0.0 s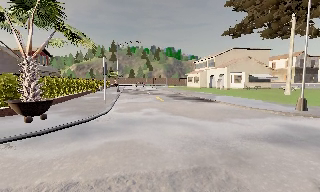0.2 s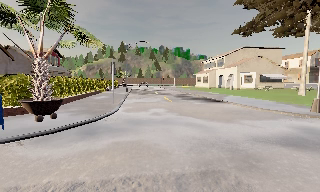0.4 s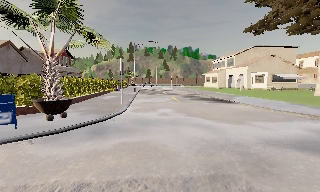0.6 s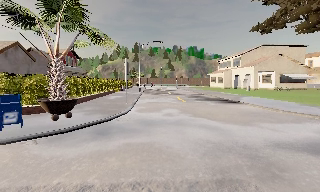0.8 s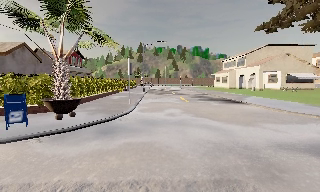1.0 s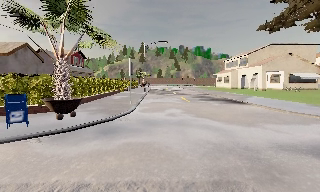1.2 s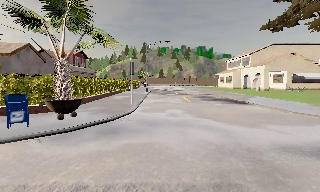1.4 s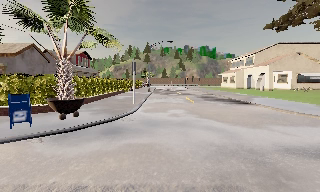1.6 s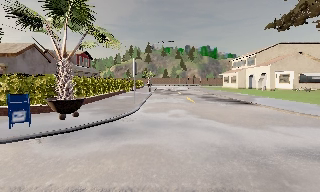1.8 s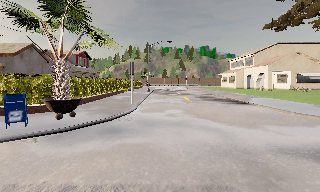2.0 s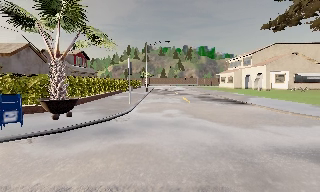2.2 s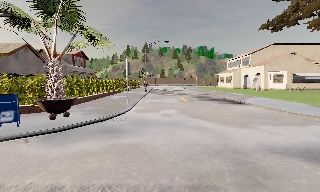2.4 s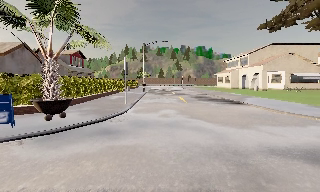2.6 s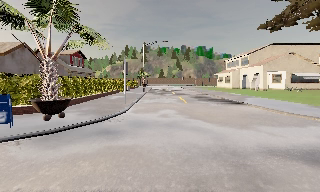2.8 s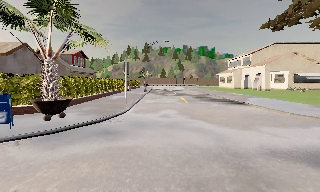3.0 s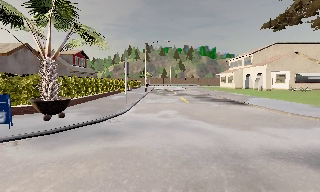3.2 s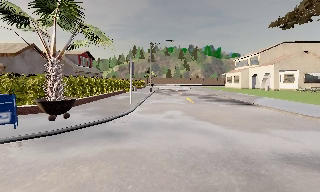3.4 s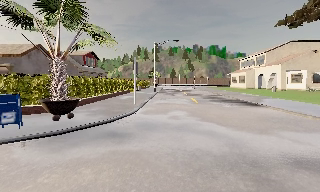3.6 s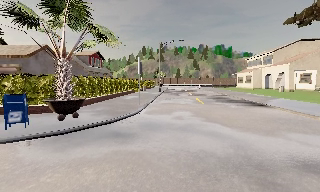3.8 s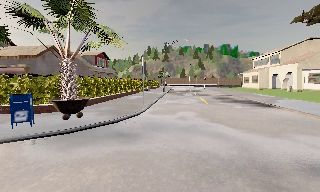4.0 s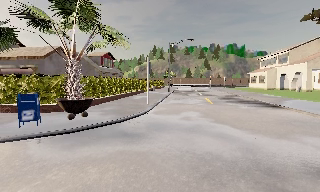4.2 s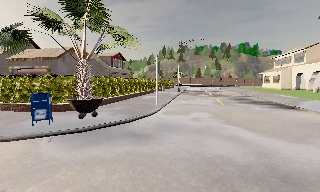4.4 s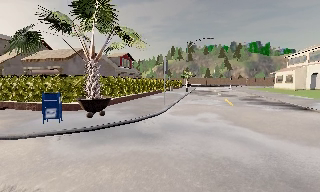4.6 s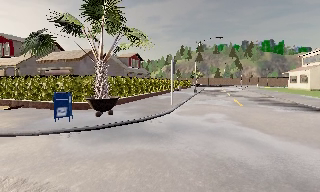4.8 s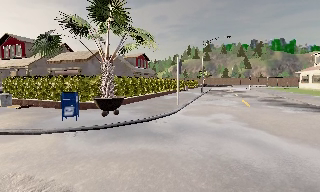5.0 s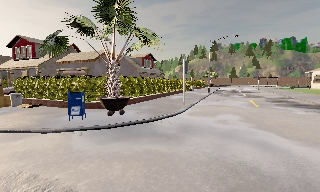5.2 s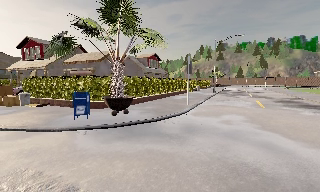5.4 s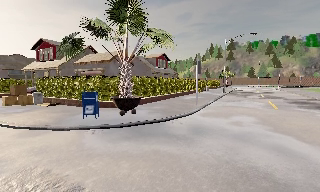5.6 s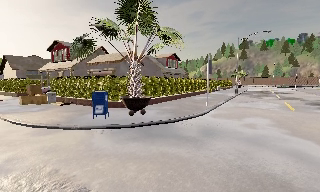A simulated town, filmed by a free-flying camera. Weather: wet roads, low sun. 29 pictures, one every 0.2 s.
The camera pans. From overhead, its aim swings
counterclockwise.
The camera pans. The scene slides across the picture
to the right.
0.0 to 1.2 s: The camera pans to its left, which is counterclockwise from overhead, by about 10 degrees.
1.2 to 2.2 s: The camera shifts only a little, or ends up much as it began.
2.2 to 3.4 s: The camera travels forward, about 0.5 m, so what stands in front looms larger.
3.4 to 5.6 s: The camera pans to its left, which is counterclockwise from overhead, by about 30 degrees. It travels to its right, about 0.5 m.
The film runs forward here.
